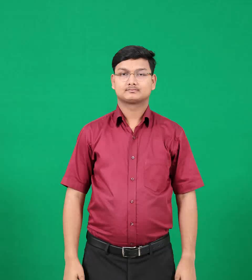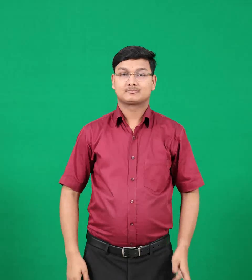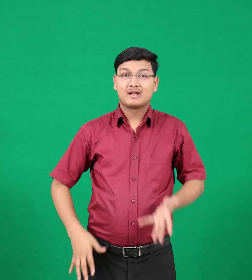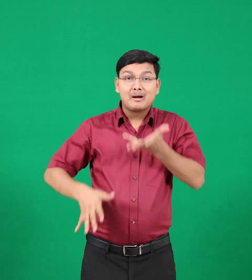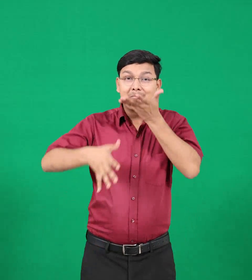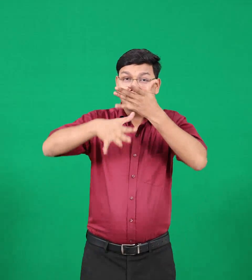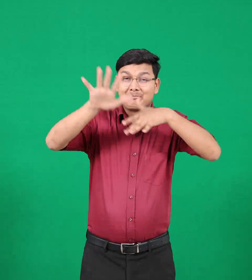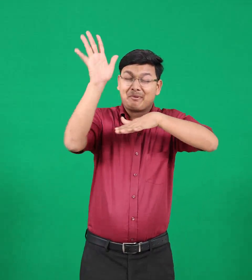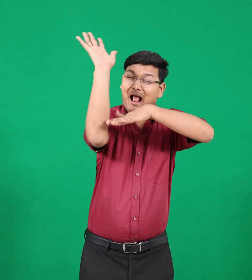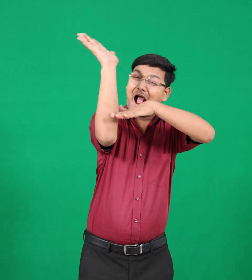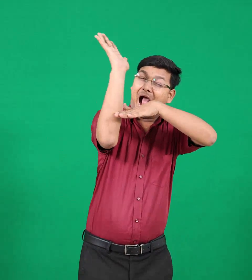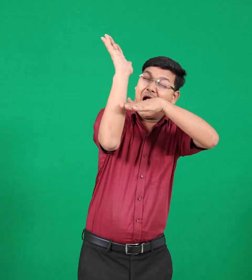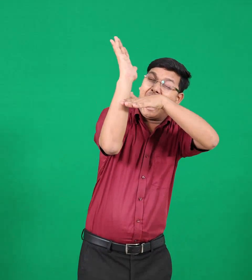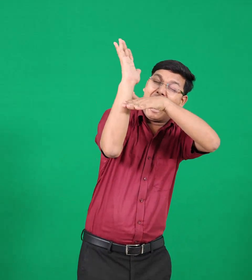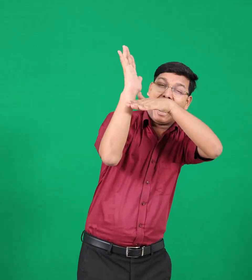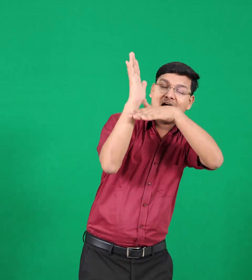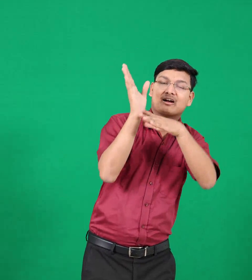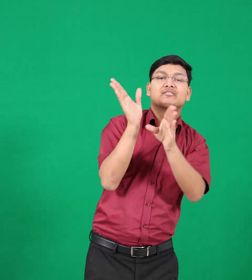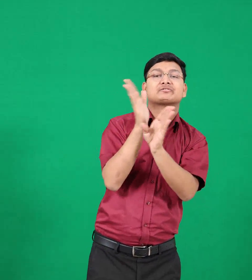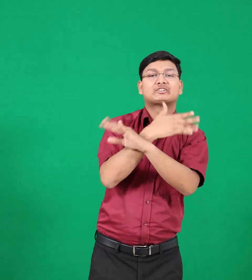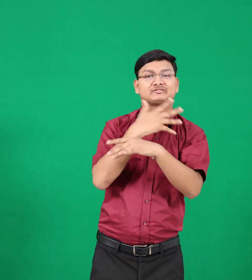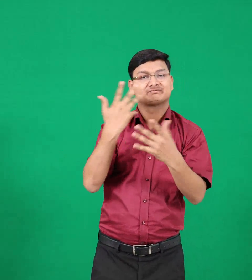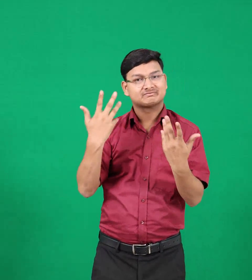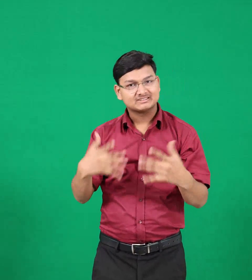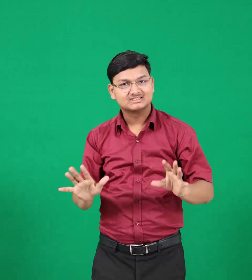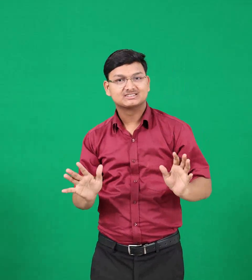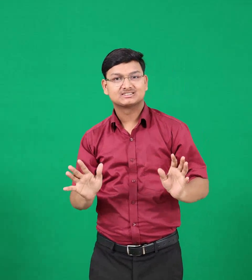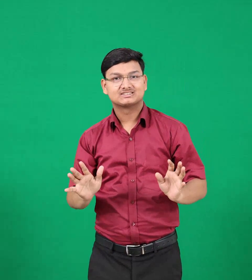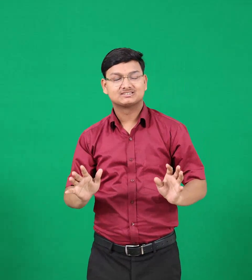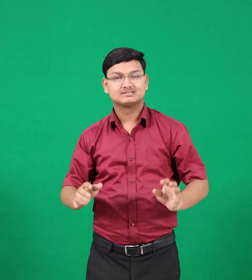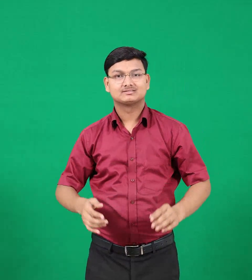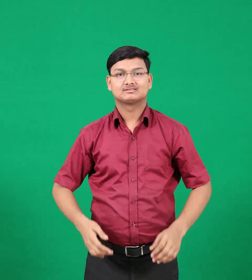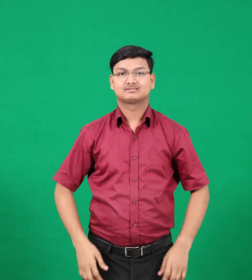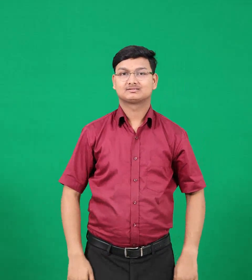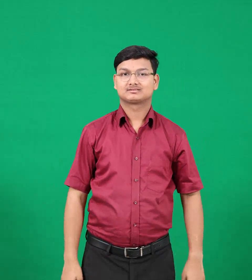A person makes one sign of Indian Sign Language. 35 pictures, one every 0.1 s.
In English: drowned
